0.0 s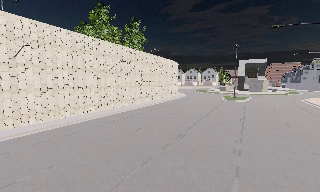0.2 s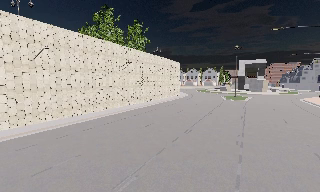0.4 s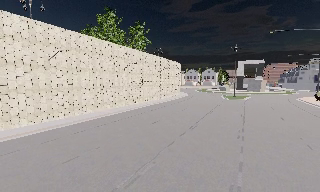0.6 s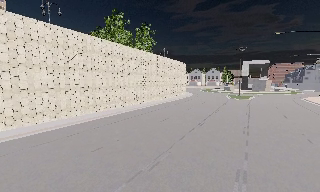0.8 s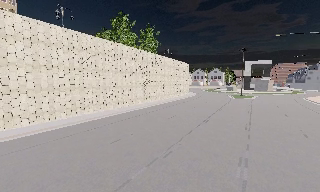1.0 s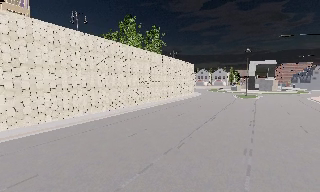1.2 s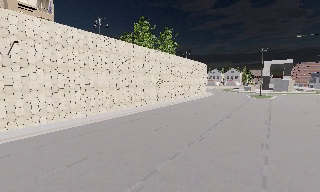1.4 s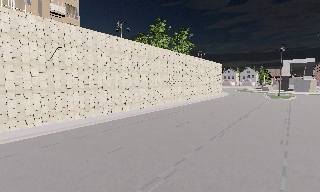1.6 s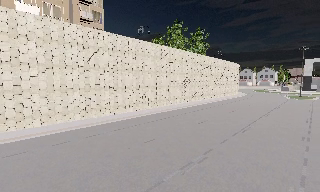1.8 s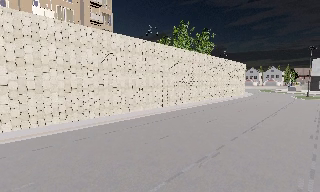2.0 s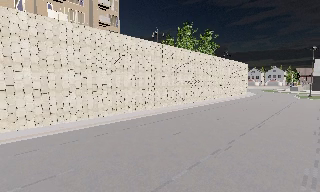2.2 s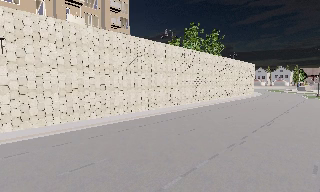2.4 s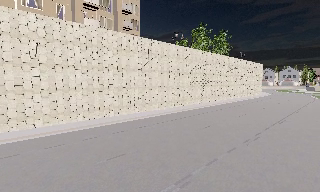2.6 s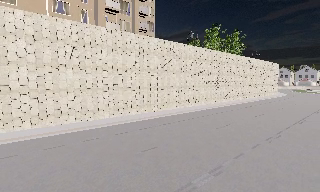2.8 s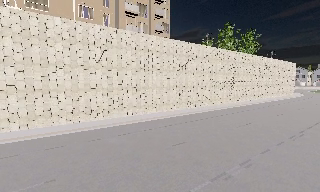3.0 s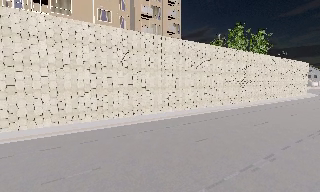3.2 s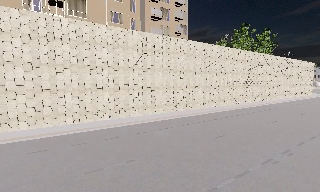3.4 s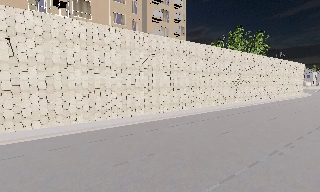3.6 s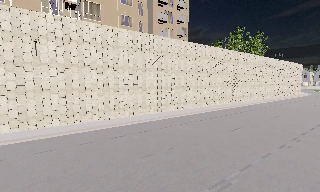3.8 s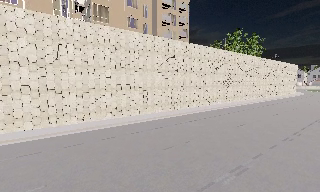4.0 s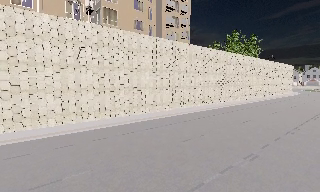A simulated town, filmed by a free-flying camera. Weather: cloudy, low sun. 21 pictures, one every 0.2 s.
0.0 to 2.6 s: The camera pans to its left, which is counterclockwise from overhead, by about 25 degrees. It travels backward and to its left, about 17 m, so what stands in front gets smaller.
2.6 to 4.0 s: The camera travels to its left and backward, about 10 m, so close, fixed things drift to the right.
The film runs backward here.
